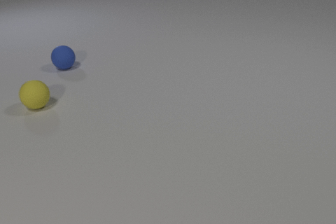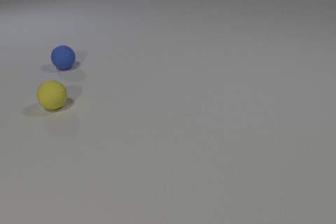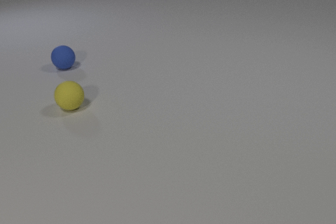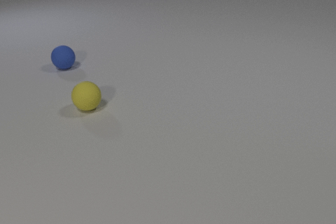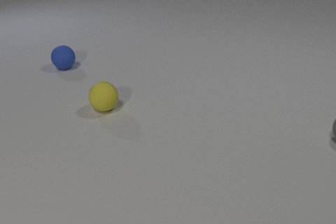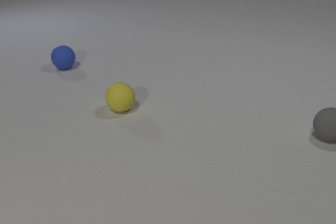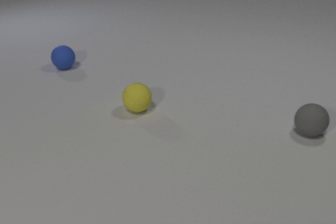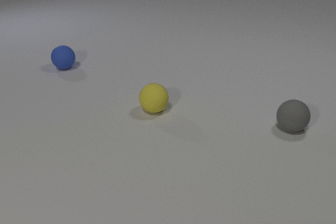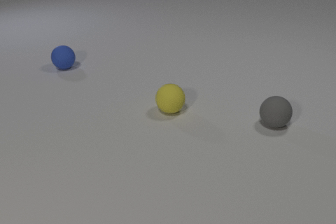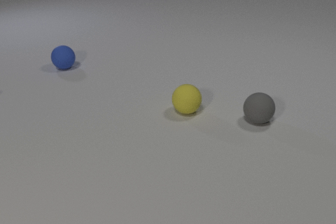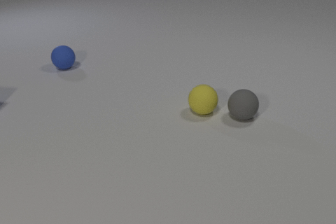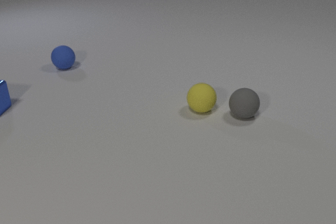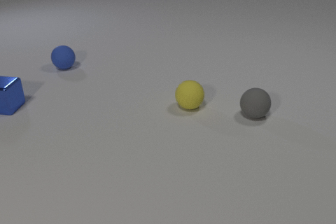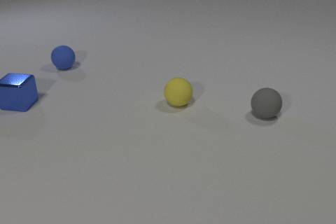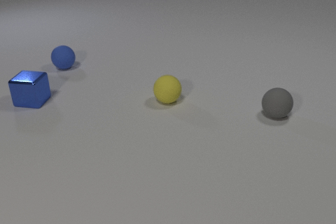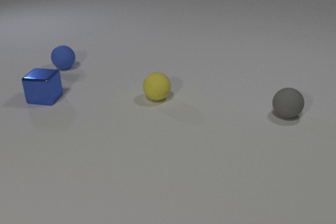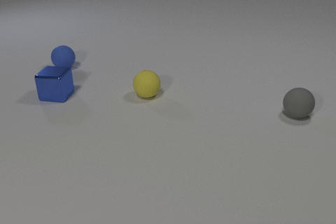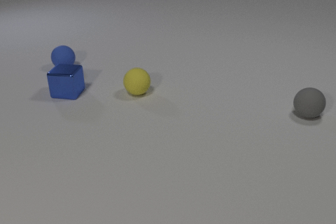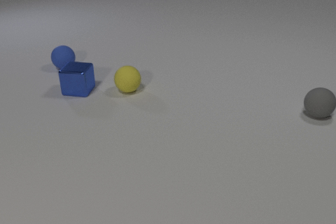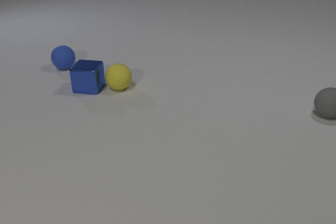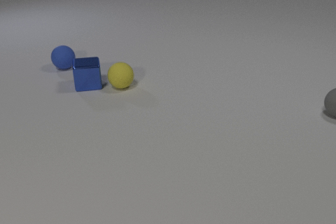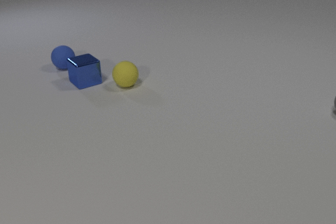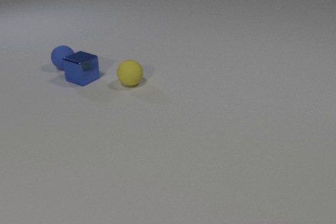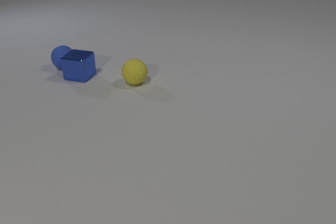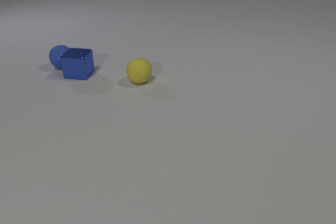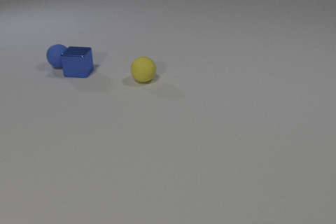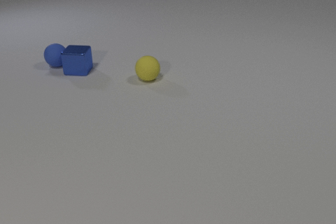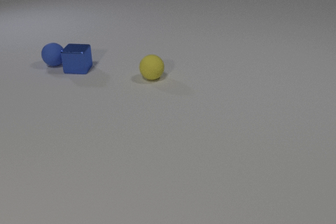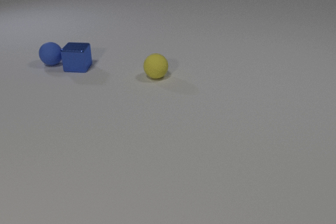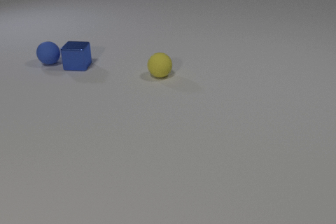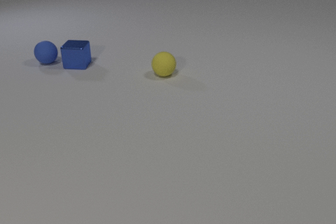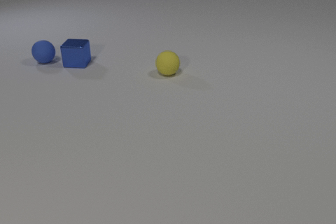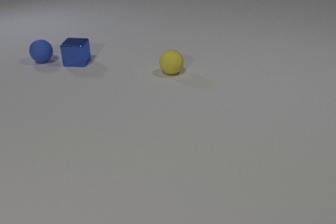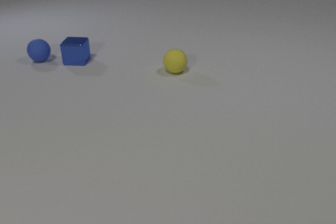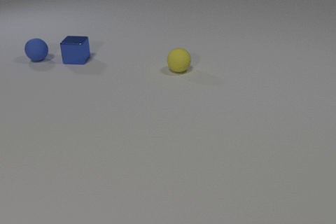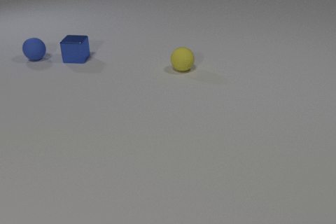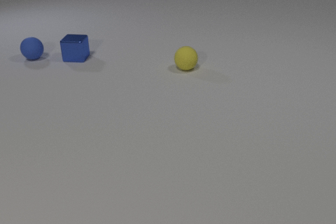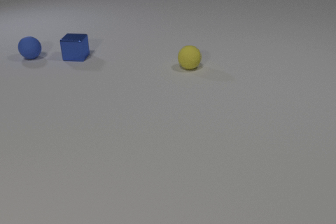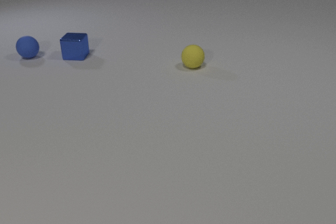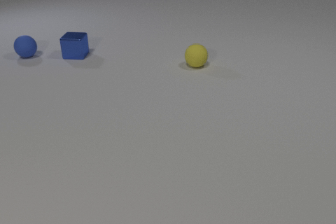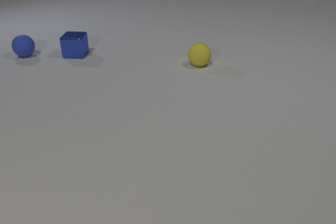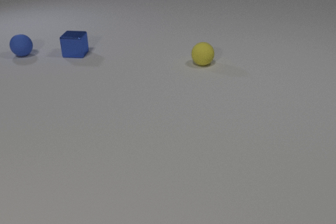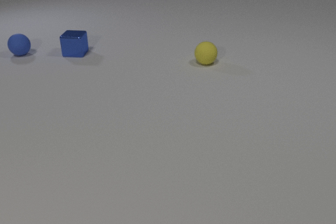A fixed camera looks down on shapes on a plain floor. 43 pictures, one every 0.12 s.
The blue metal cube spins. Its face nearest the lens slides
to the right.
The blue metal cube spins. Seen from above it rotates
counterclockwise.
0.00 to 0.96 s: The gray rubber sphere comes in at the right edge, rolls to the left. The yellow rubber sphere rolls to the right.
0.96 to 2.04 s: The gray rubber sphere rolls to the right and away from the camera. The yellow rubber sphere rolls away from the camera and to the left. The blue metal cube comes in at the left edge, slides to the right. The gray rubber sphere and the yellow rubber sphere collide.
2.04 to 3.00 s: The gray rubber sphere rolls to the right and away from the camera, leaves at the right edge. The yellow rubber sphere rolls away from the camera. The blue metal cube slides away from the camera, spins so that its near face slides to the right, counterclockwise seen from above. The blue rubber sphere rolls away from the camera. The yellow rubber sphere and the blue metal cube collide. The blue metal cube and the blue rubber sphere collide.
3.00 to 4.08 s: The yellow rubber sphere rolls to the right and away from the camera. The blue metal cube slides away from the camera. The blue rubber sphere rolls away from the camera and to the left.
4.08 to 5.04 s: The yellow rubber sphere rolls to the right and away from the camera. The blue metal cube slides away from the camera. The blue rubber sphere rolls away from the camera and to the left.
Are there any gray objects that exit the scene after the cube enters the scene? yes.
How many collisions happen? 3.
How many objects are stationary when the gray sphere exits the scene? 1.
